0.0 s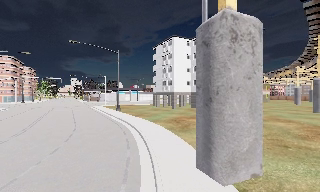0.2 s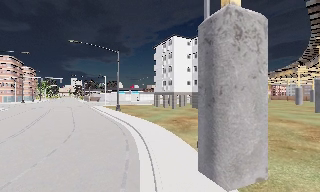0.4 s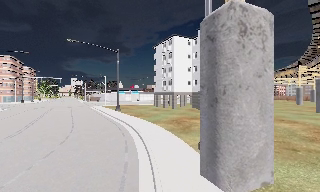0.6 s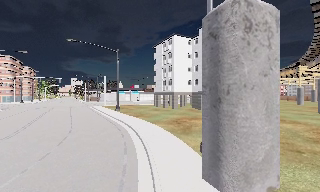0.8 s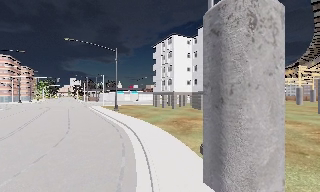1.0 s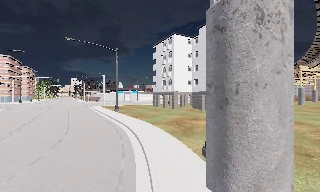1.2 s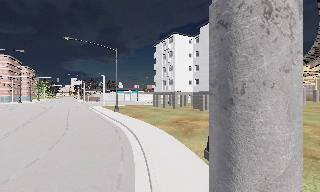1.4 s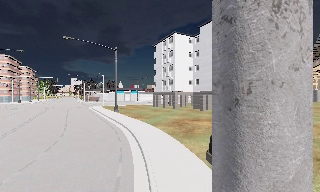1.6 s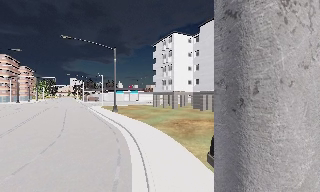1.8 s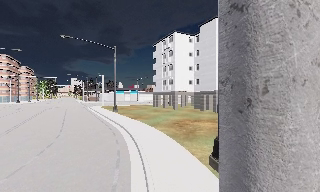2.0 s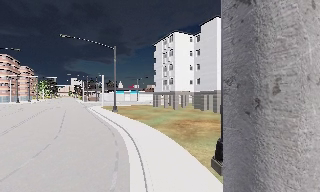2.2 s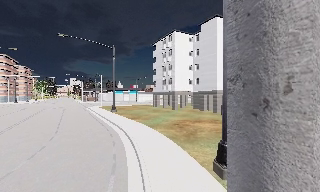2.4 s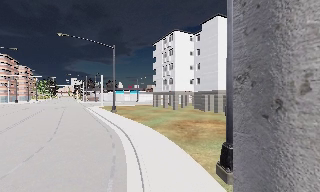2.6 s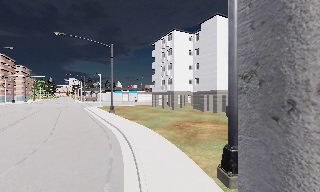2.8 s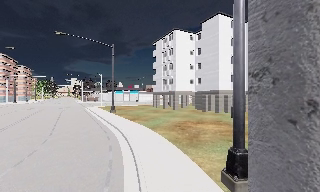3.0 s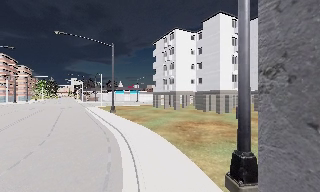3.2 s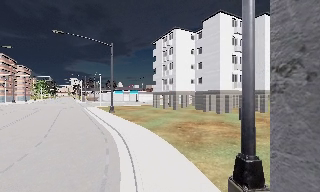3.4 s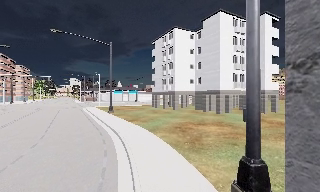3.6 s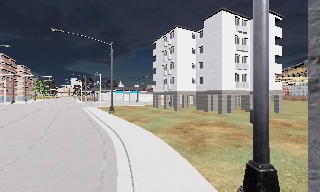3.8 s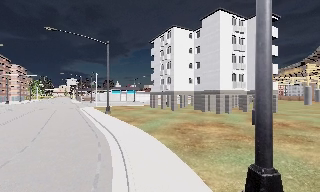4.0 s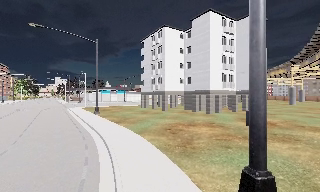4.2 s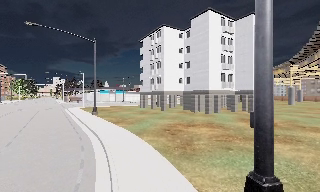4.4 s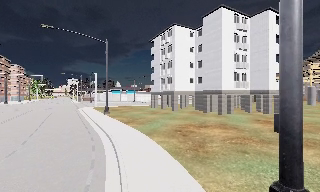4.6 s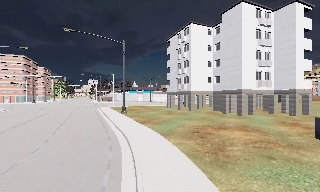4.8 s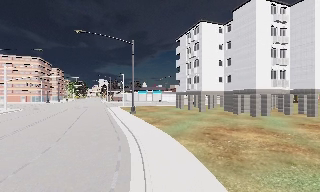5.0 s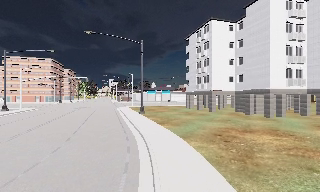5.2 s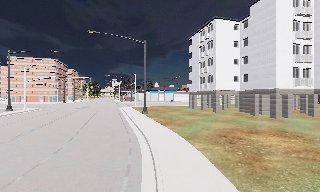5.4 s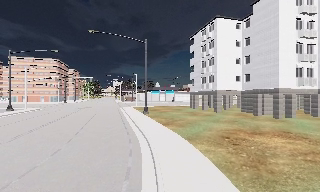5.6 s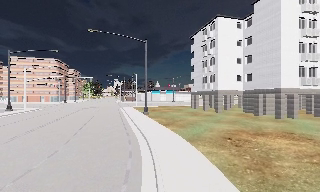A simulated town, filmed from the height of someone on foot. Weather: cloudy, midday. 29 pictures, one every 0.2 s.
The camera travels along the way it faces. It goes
forward.
0.0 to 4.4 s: The camera travels forward, about 5 m, so what stands in front looms larger.
4.4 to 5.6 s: The camera swings to its left by about 15 degrees, and the scene slides to the right. It travels forward, about 1.5 m, so what stands in front looms larger.
The film runs forward here.
